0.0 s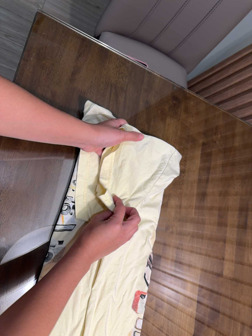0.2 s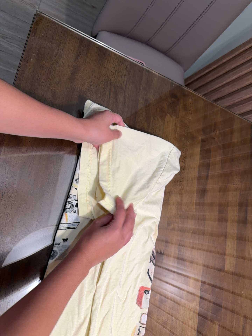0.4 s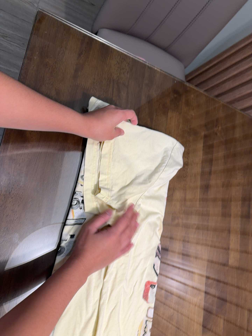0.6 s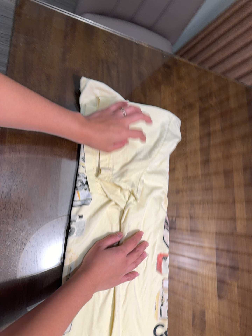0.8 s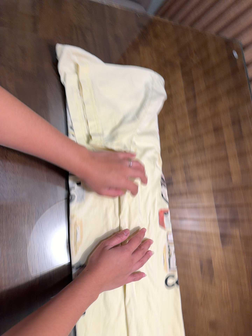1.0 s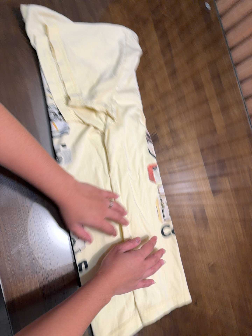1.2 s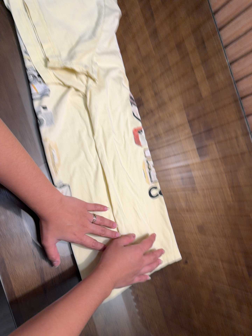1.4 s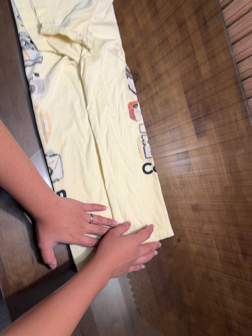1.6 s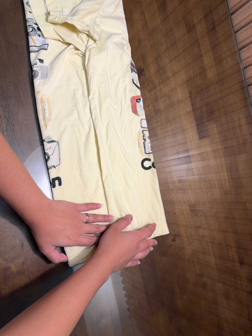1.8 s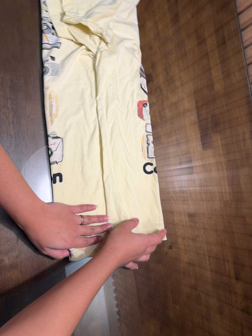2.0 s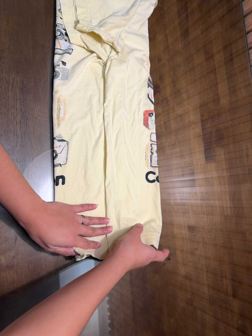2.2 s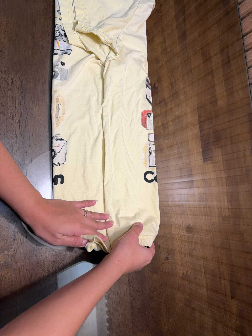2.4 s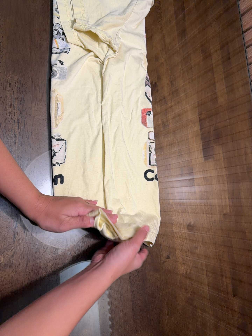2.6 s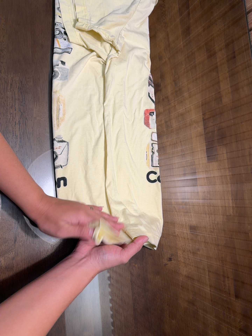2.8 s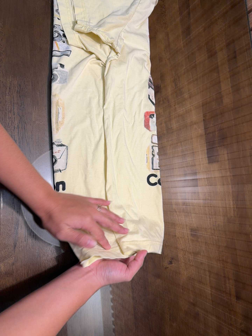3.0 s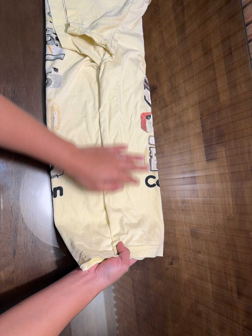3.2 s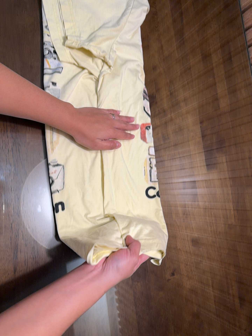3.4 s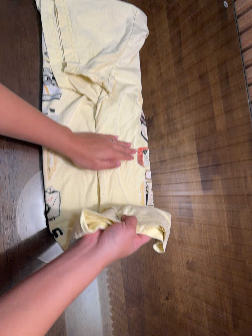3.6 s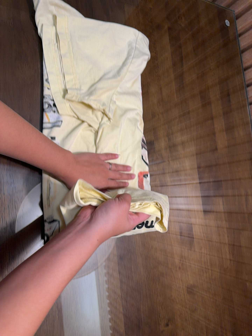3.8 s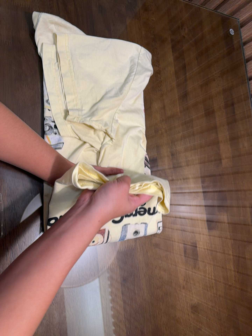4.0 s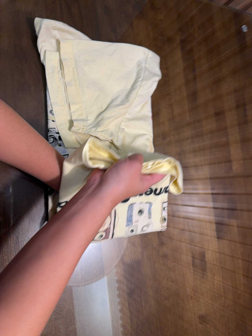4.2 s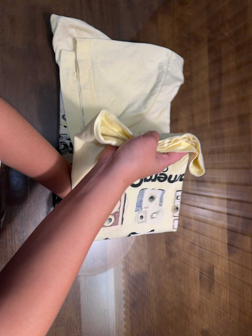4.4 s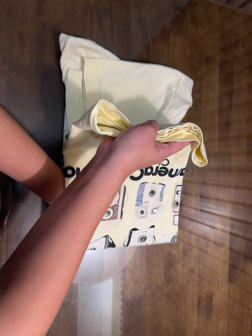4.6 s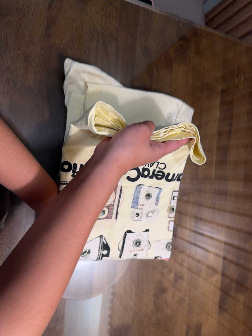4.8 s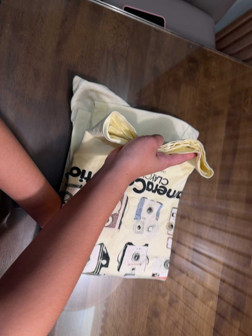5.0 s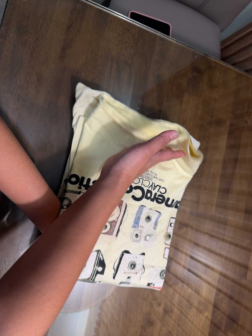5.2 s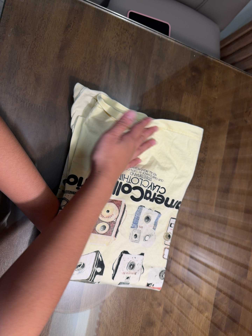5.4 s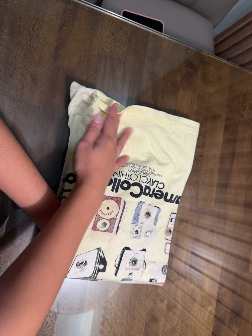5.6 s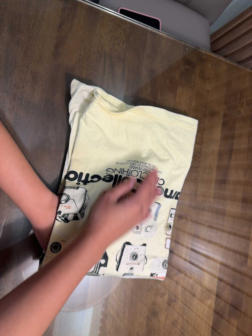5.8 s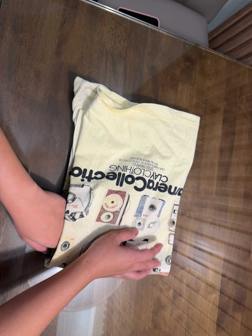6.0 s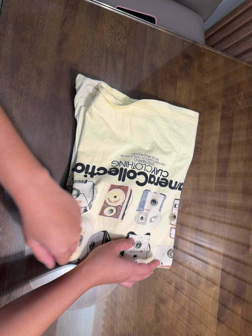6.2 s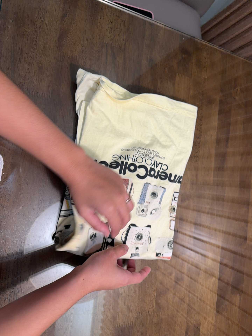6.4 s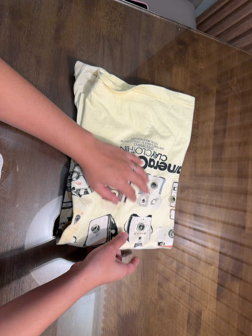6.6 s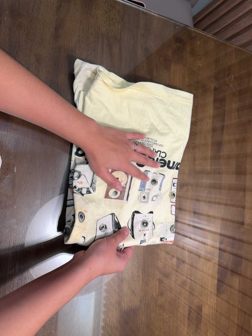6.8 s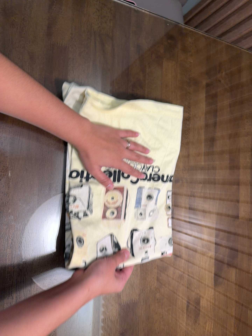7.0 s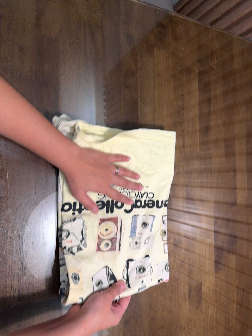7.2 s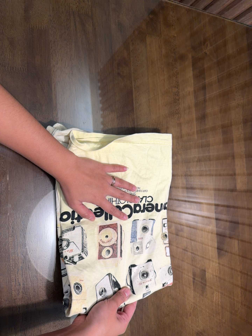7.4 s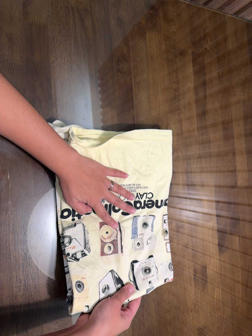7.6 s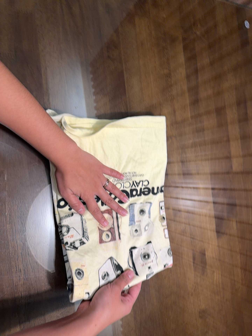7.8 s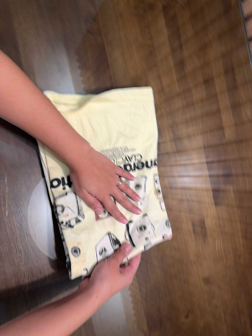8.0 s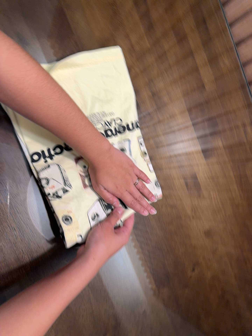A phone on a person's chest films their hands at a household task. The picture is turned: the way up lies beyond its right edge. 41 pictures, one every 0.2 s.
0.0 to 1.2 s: The camera travels toward the bottom of its view, about 18 cm, so close, fixed things drift upward. Its aim tips toward the bottom of its view by about 15 degrees, and the scene shifts upward. It rolls about its line of sight by about 30 degrees, and the scene rotates counterclockwise.
1.2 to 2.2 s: The camera travels toward the bottom of its view, about 10 cm. It rolls about its line of sight by about 15 degrees, and the scene rotates clockwise.
2.2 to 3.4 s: The camera travels toward the top of its view, about 10 cm, so close, fixed things drift downward.
3.4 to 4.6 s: The camera travels toward the top of its view, about 24 cm, so close, fixed things drift downward. It rolls about its line of sight by about 10 degrees, and the scene rotates clockwise.
4.6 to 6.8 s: The camera shifts only a little, or ends up much as it began.
6.8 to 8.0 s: The camera travels toward the bottom of its view and to its right, about 12 cm, so close, fixed things drift upward. Its aim tips toward the bottom of its view by about 10 degrees, and the scene shifts upward. It rolls about its line of sight by about 25 degrees, and the scene rotates counterclockwise.
The film runs forward here.
